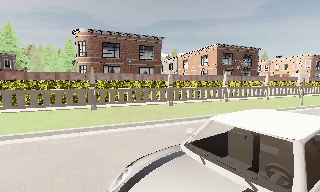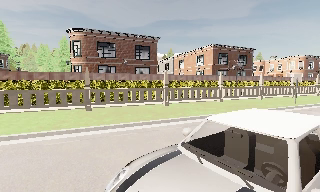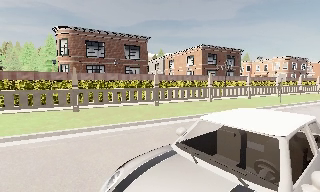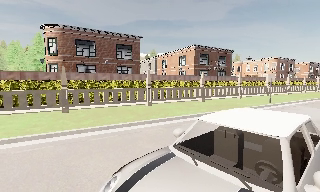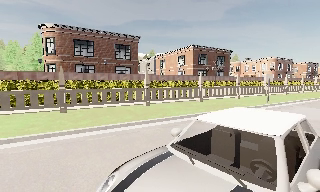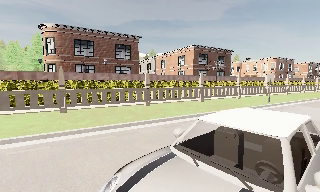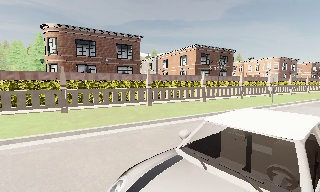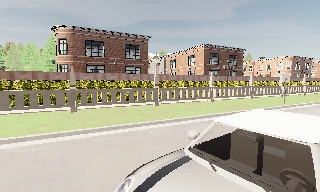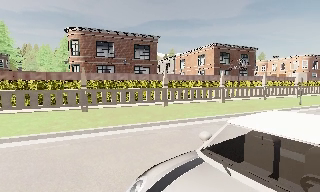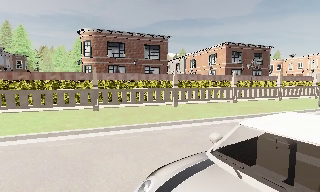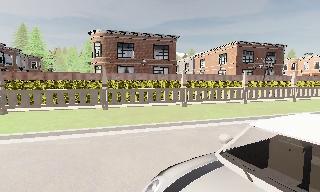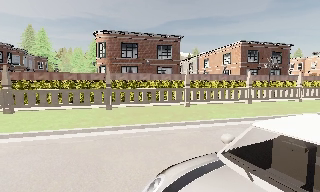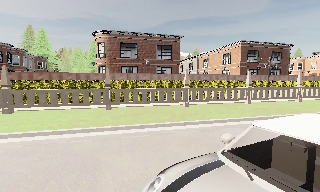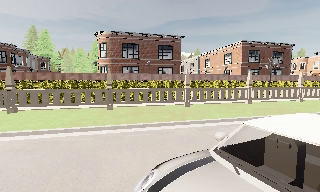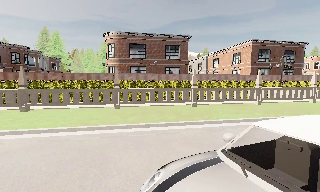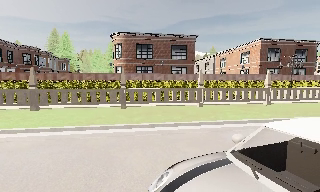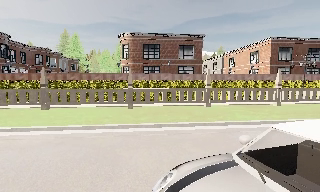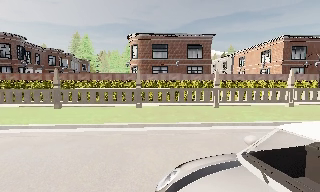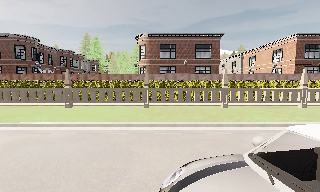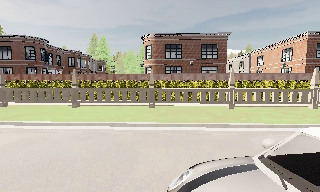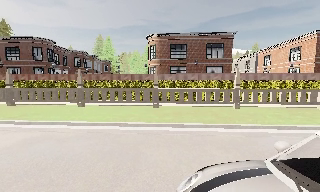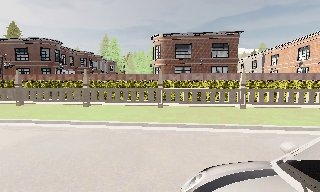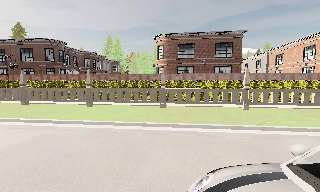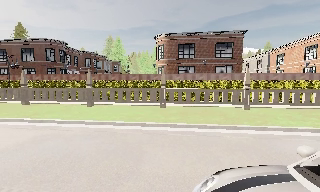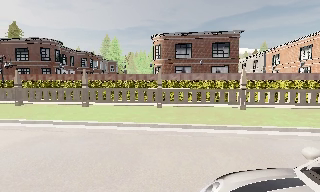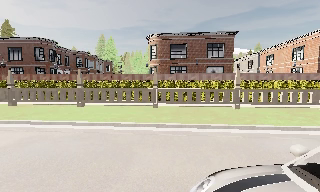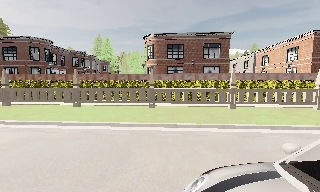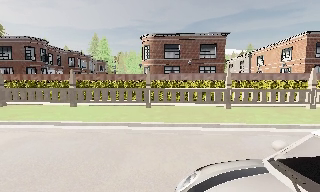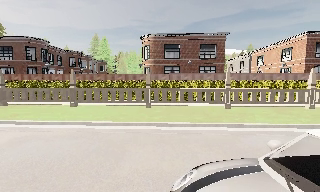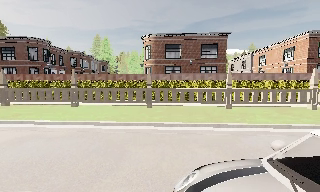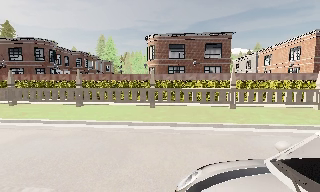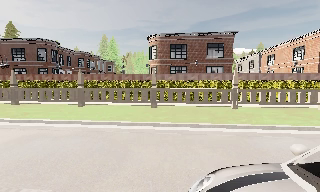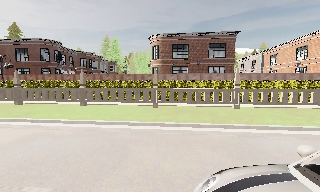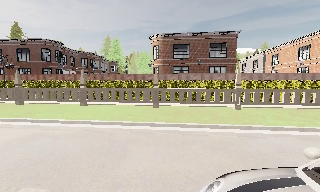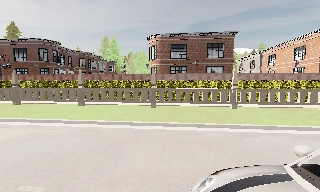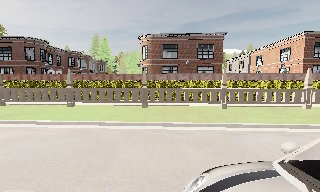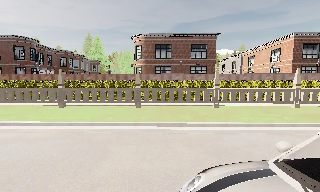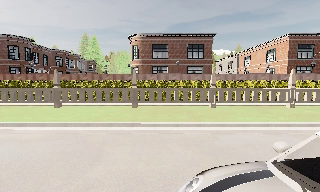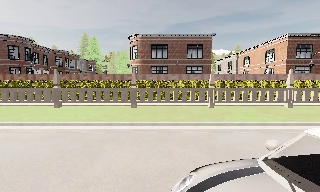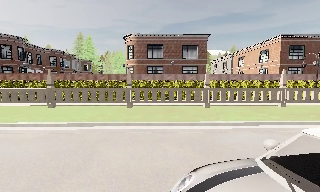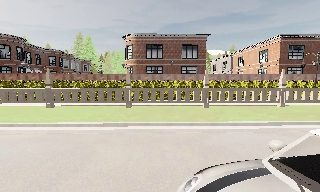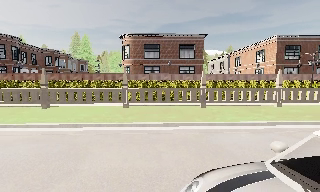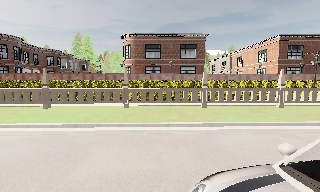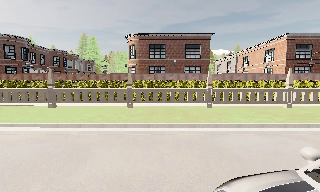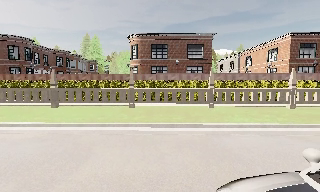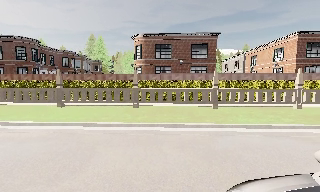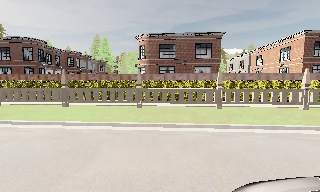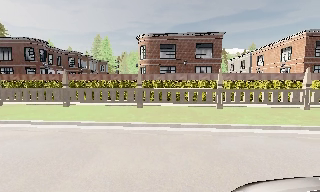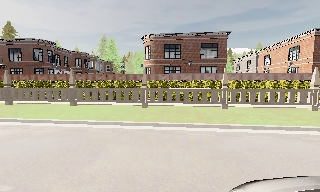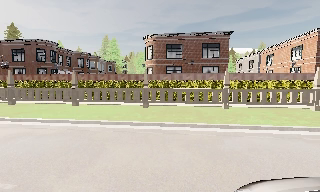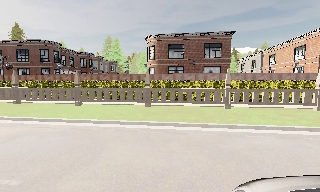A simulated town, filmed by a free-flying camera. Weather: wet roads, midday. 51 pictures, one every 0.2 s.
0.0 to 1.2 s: The camera shifts only a little, or ends up much as it began.
1.2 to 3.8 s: The camera swings to its left by about 30 degrees, and the scene slides to the right. It travels to its right, about 0.5 m.
3.8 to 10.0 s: The camera travels to its right, about 1.5 m.
The film runs backward here.
